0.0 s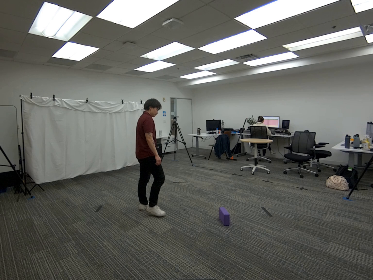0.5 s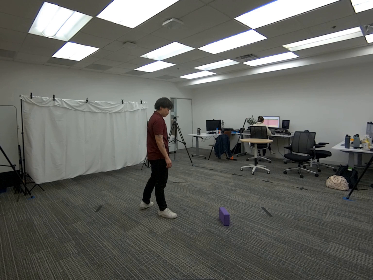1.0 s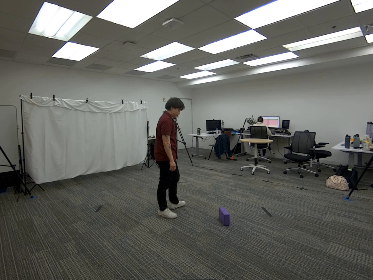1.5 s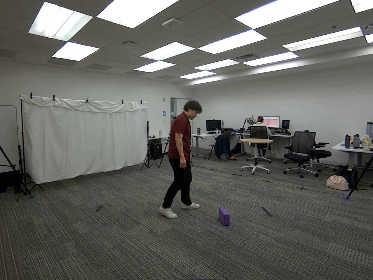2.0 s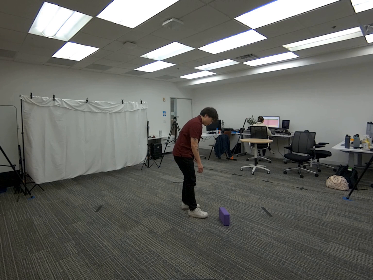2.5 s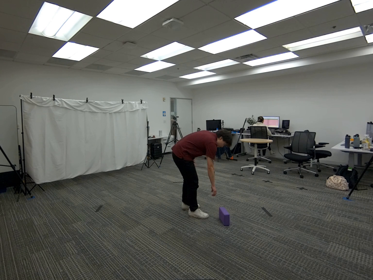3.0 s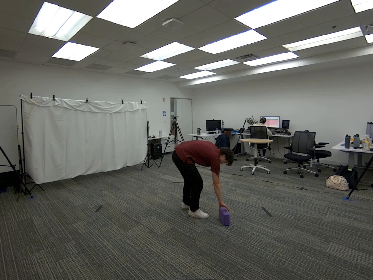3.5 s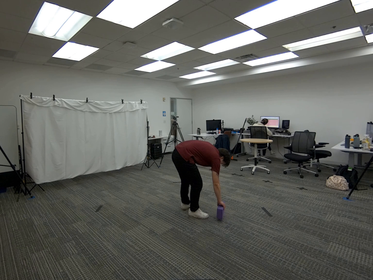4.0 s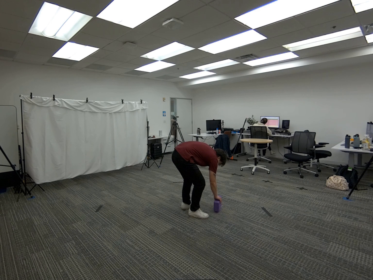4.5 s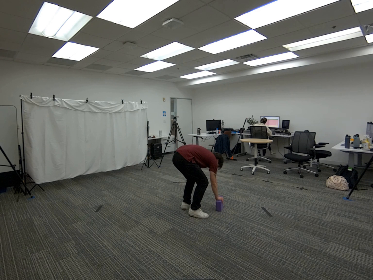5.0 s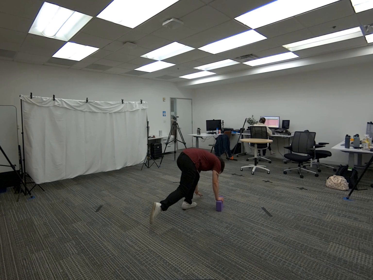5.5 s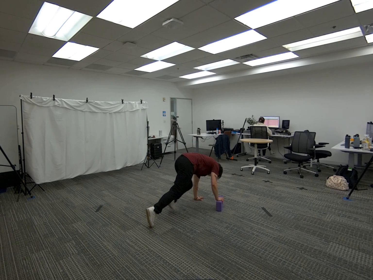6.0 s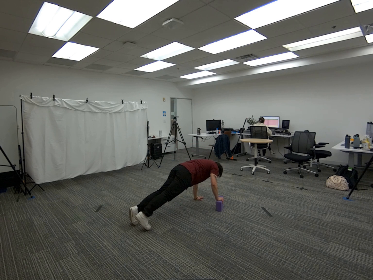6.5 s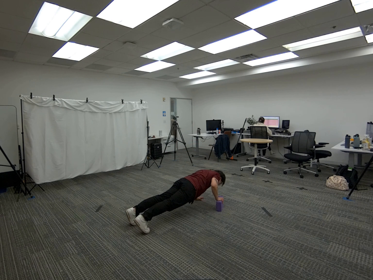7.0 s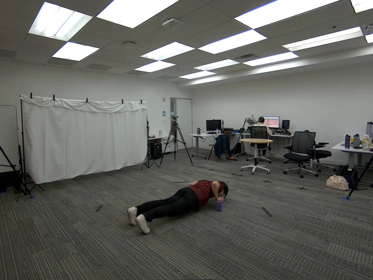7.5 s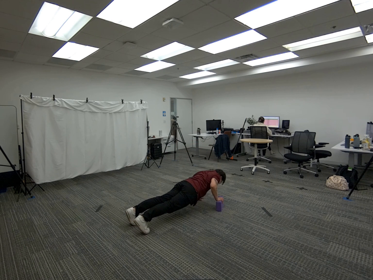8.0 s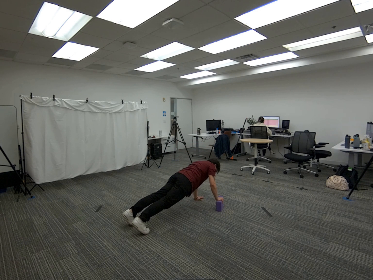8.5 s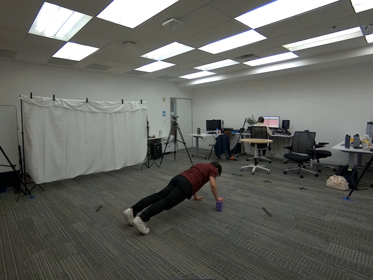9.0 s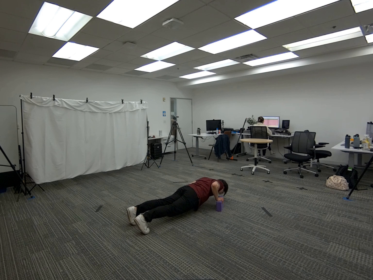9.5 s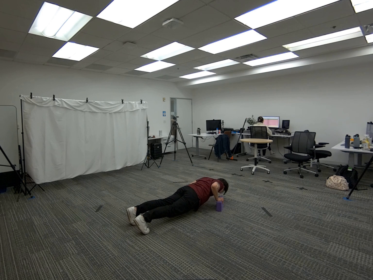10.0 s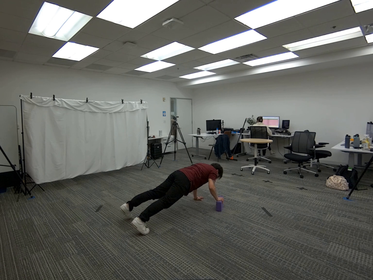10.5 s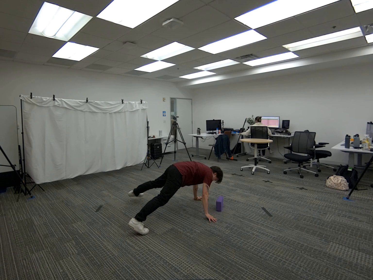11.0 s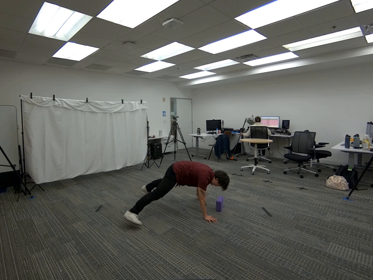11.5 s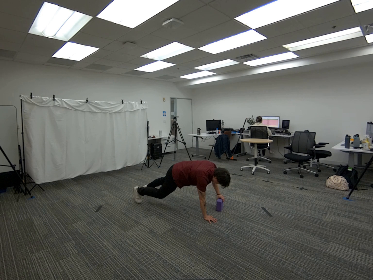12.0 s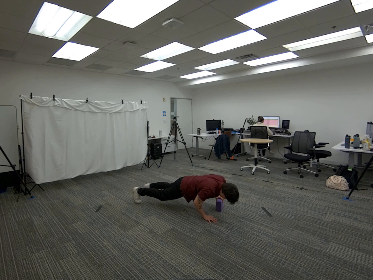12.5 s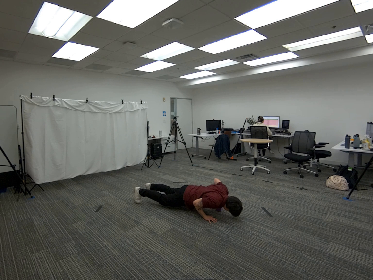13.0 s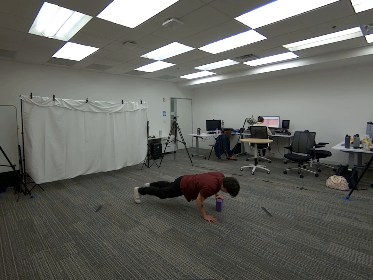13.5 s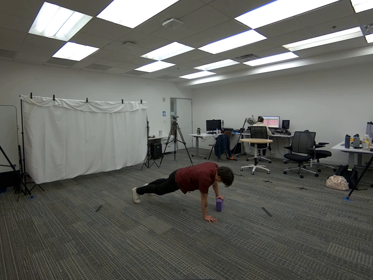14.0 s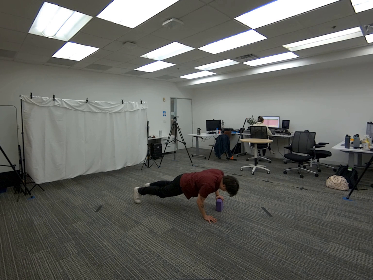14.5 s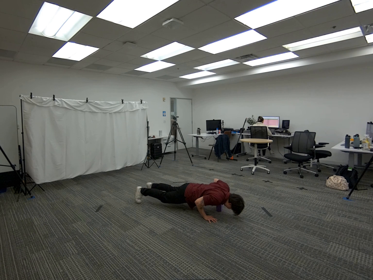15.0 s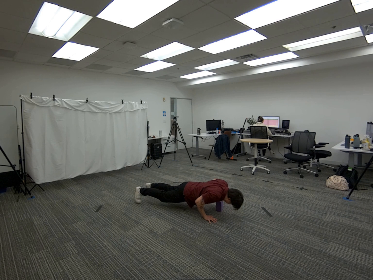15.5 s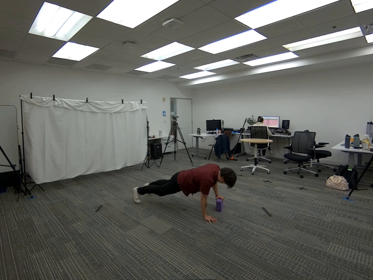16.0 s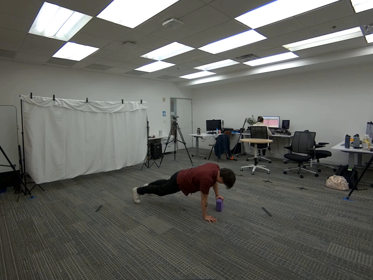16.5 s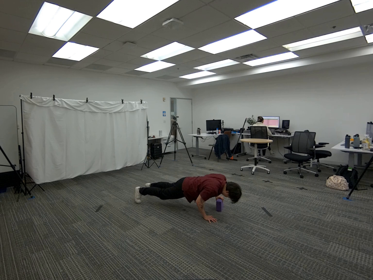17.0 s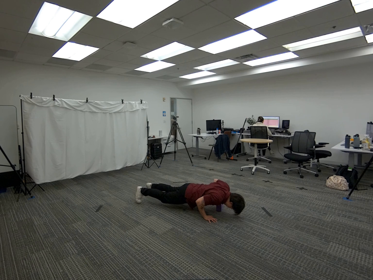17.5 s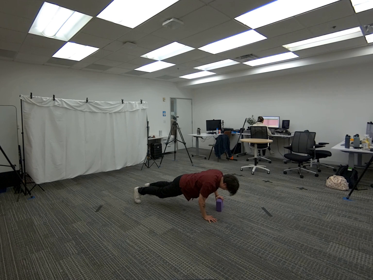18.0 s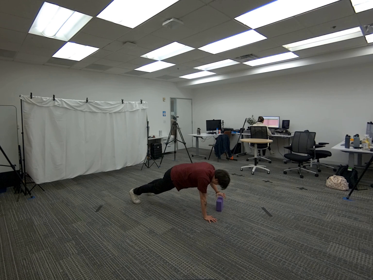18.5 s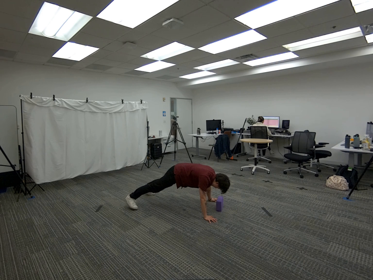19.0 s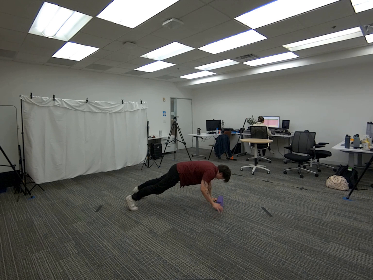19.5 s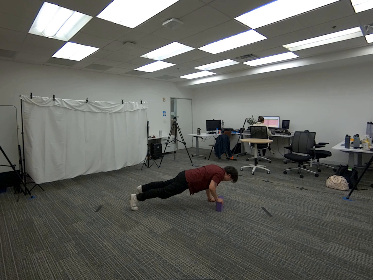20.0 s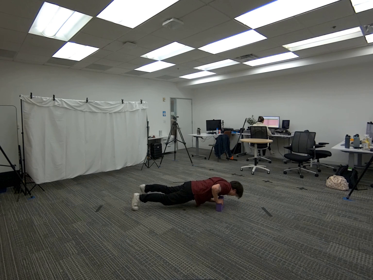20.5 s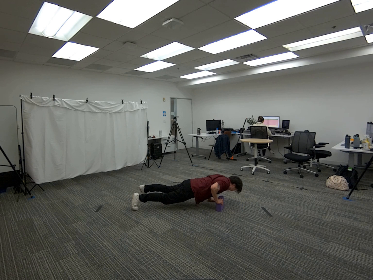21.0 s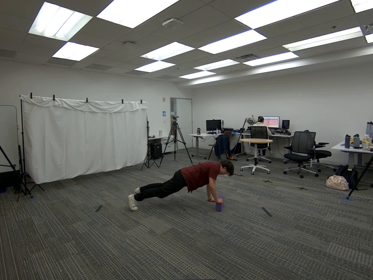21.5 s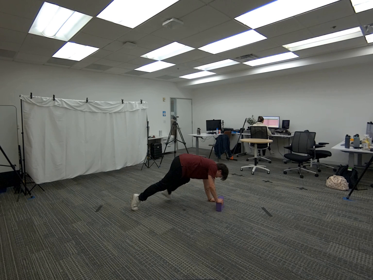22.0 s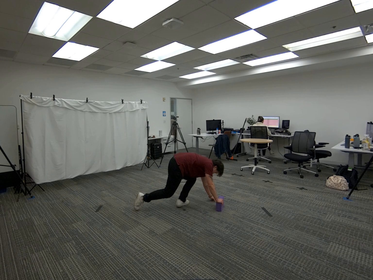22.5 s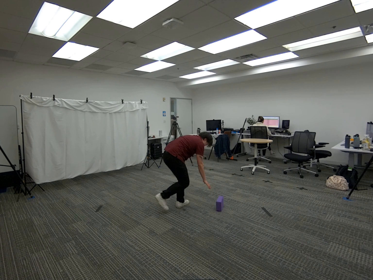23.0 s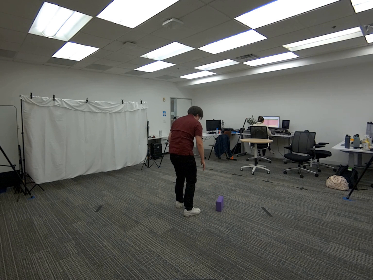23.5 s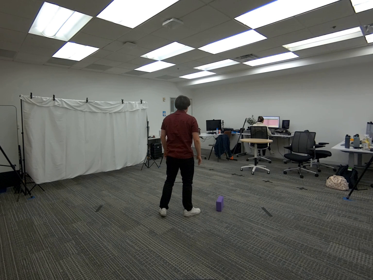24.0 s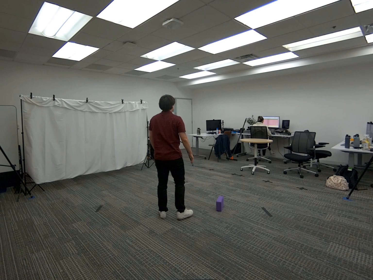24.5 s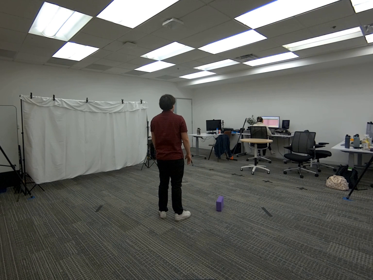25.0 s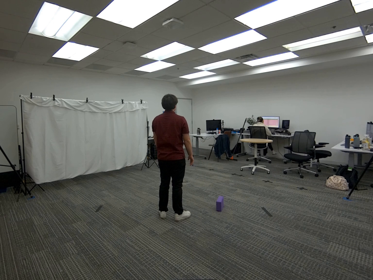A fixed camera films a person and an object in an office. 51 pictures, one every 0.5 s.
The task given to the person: Walk over to the yoga block and use the yoga block as support as you perform a few push ups. Stand up when complete.
